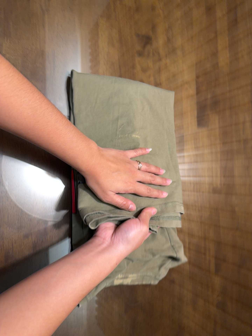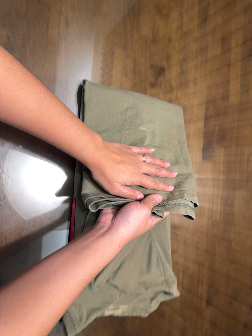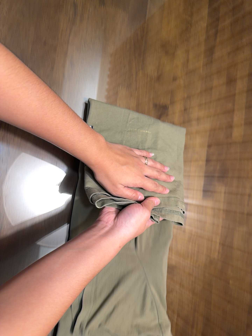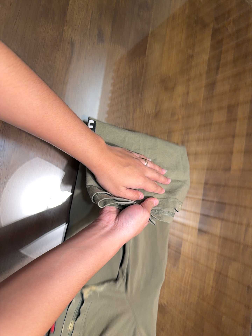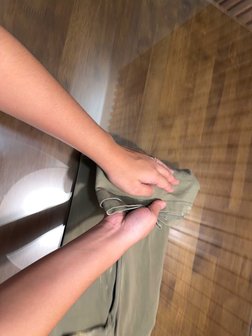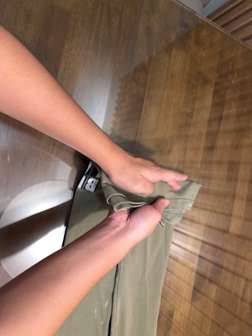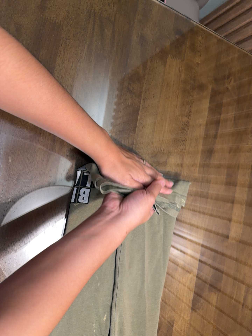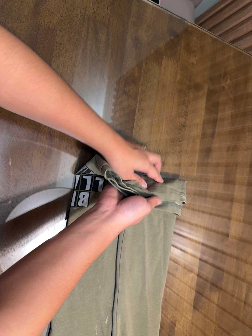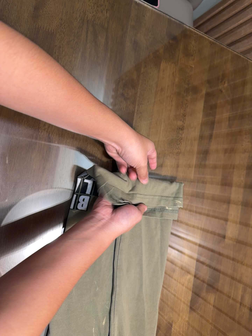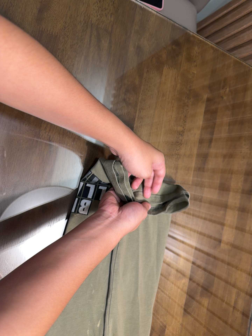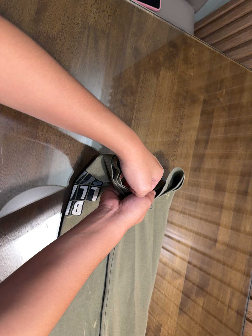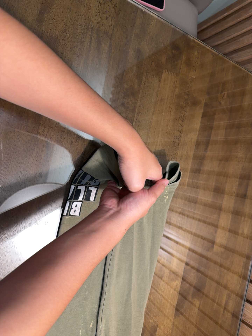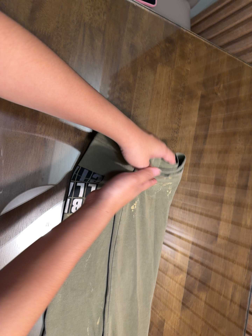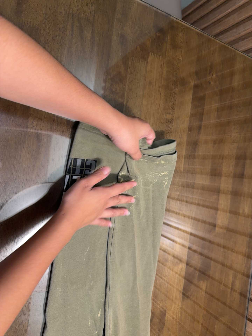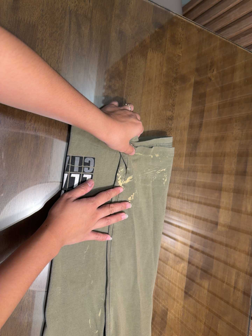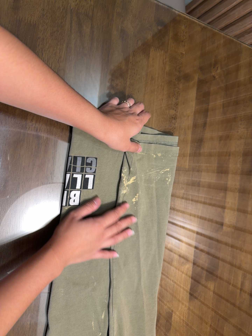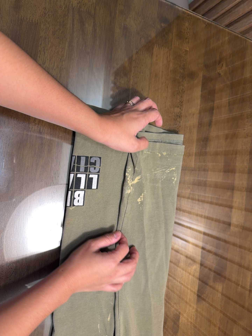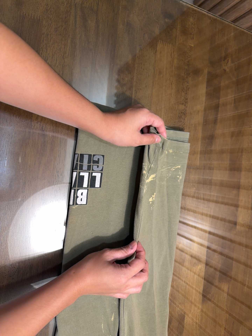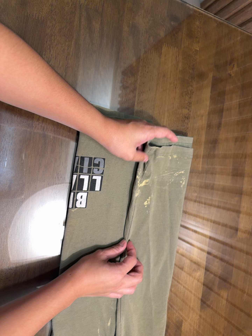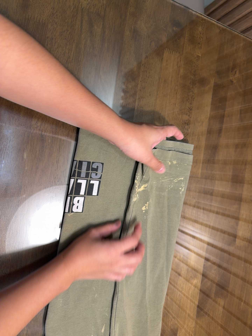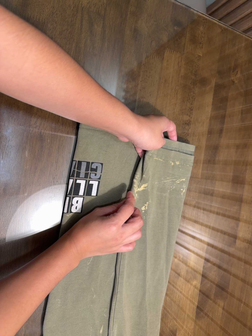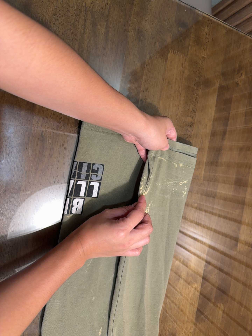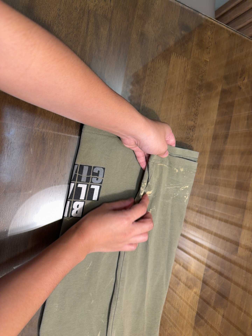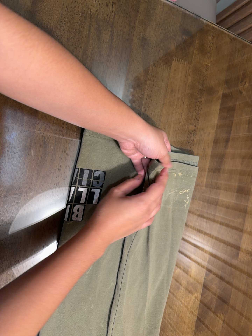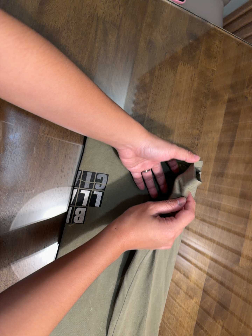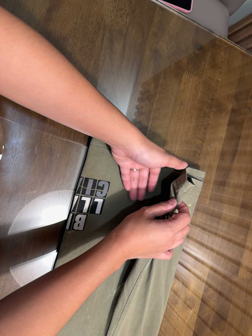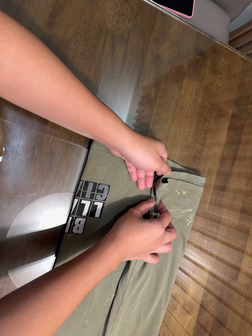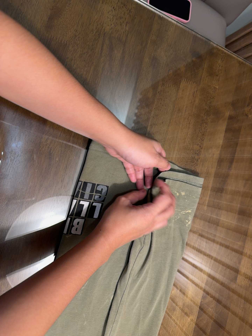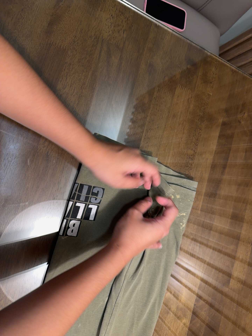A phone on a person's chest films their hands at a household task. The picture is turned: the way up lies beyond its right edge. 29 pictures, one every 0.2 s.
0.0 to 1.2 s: The camera travels toward the top of its view, about 36 cm, so close, fixed things drift downward. It rolls about its line of sight by about 10 degrees, and the scene rotates clockwise.
1.2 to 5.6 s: The camera shifts only a little, or ends up much as it began.
The film runs backward here.
